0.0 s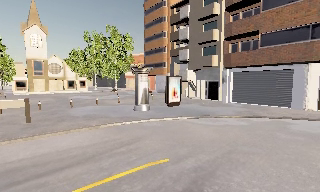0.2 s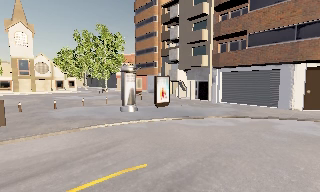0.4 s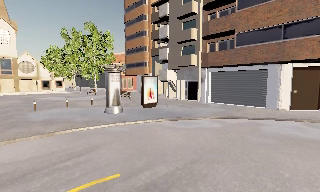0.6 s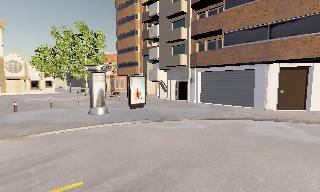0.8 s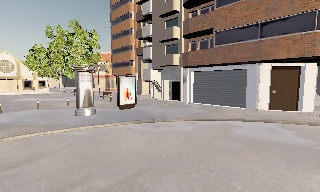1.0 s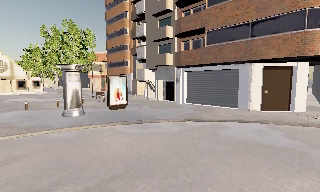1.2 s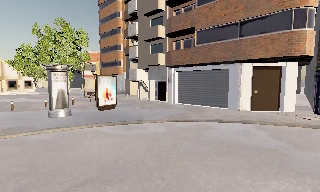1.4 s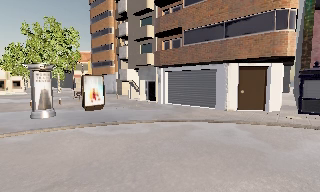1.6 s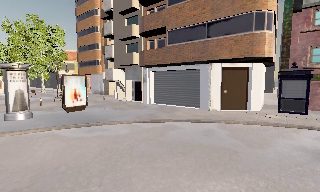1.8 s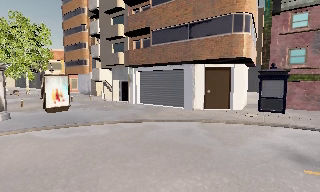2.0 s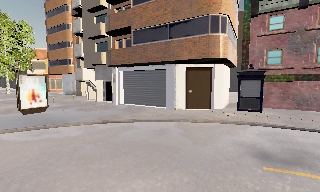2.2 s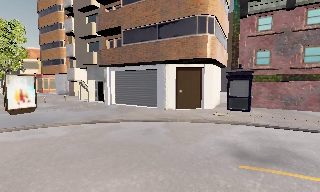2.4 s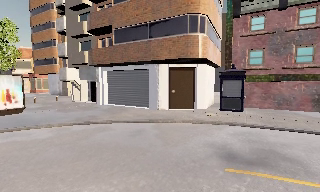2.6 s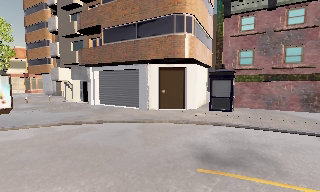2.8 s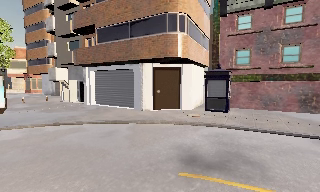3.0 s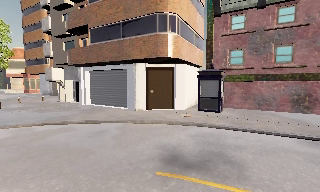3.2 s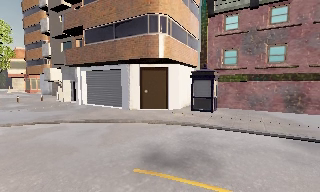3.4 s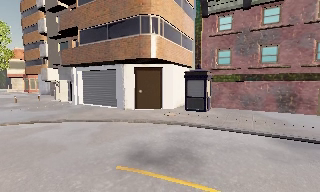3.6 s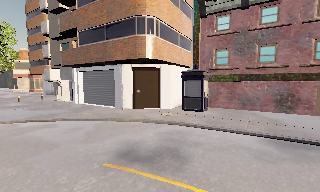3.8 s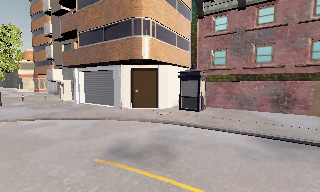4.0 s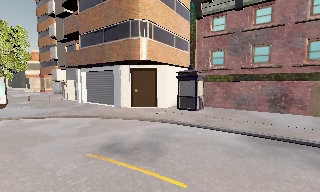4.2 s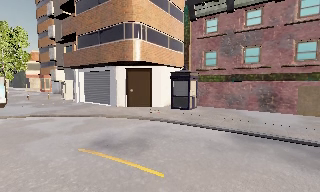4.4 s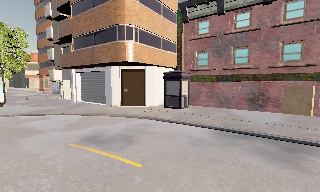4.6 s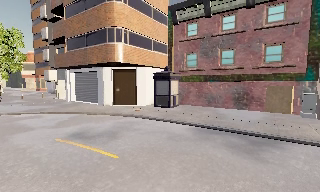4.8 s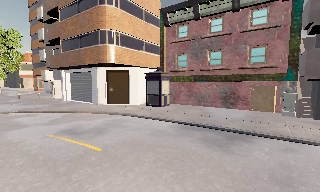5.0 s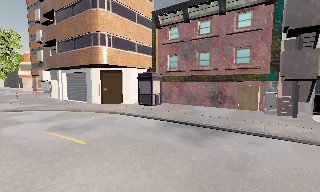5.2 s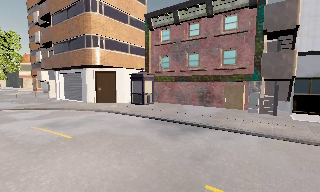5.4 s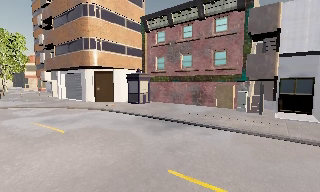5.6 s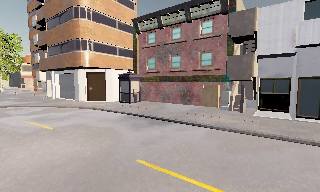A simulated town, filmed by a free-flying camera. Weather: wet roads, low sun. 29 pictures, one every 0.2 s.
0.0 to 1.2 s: The camera travels to its right and forward, about 3.5 m, so close, fixed things drift to the left.
1.2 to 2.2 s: The scene slides to the left, as the camera pans about 10 degrees to its right. It travels to its right, about 2.5 m, so close, fixed things drift to the left.
2.2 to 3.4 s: The camera travels to its right, about 3 m, so close, fixed things drift to the left.
3.4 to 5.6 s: The camera travels to its right and backward, about 8 m, so close, fixed things drift to the left. It gains speed.
The film runs forward here.
